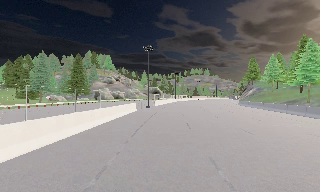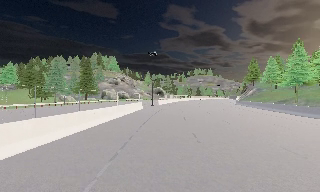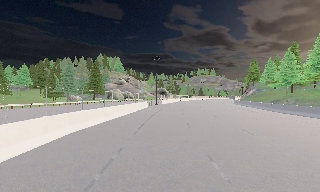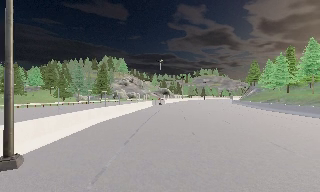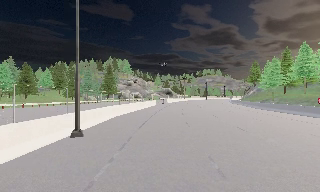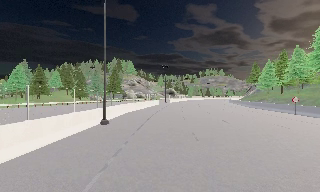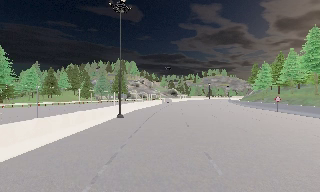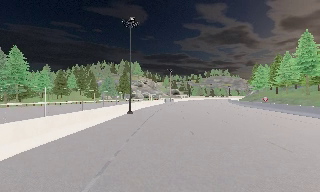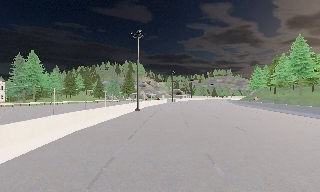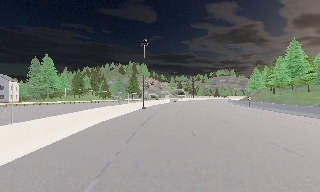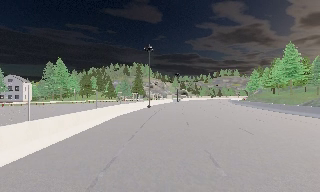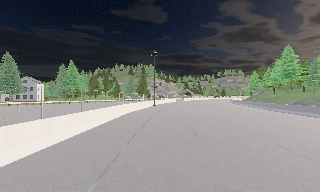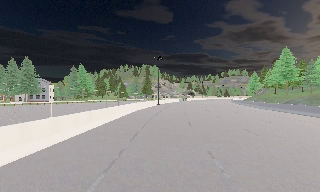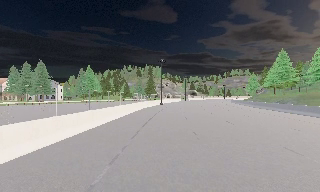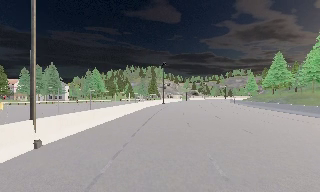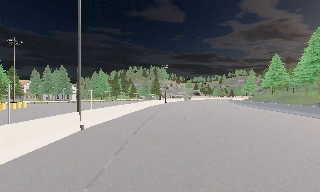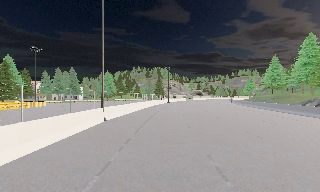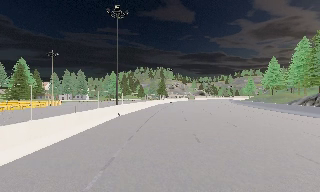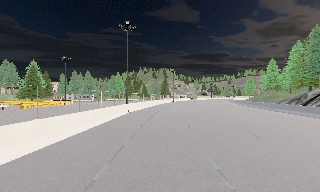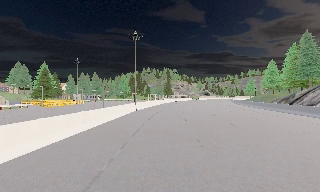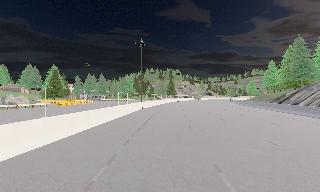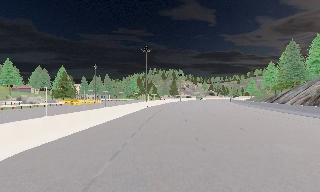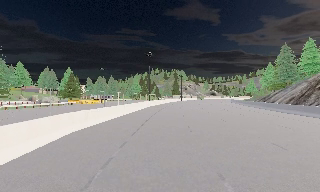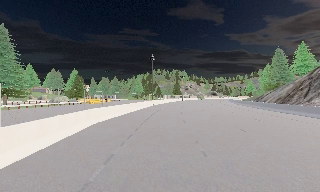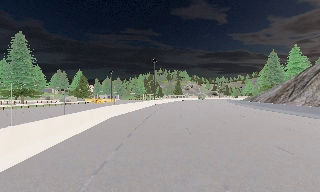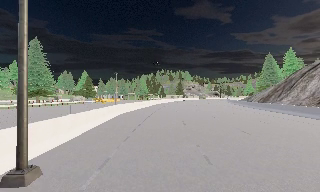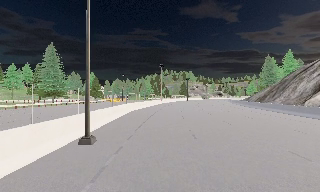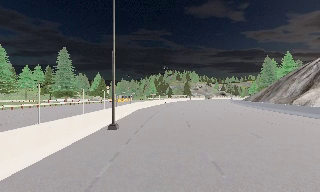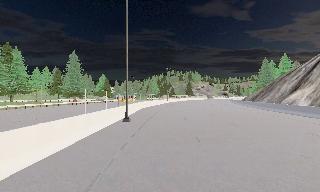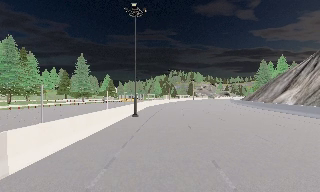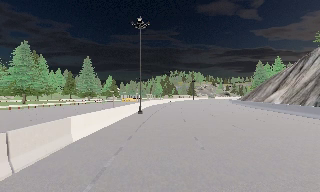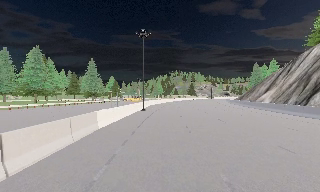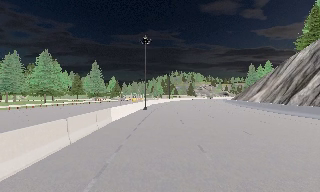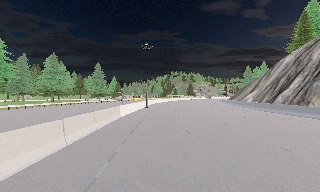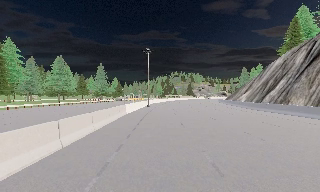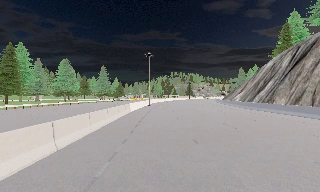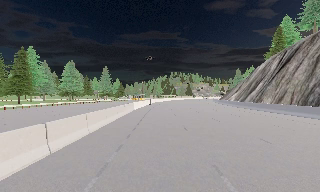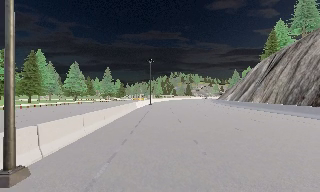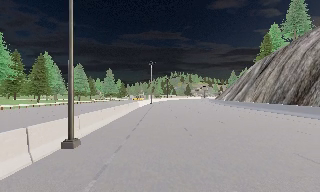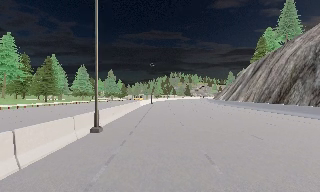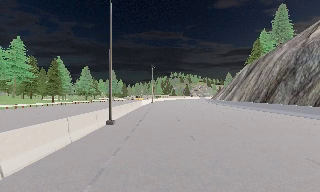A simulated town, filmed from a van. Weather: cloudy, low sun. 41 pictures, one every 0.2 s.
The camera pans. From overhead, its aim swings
counterclockwise.
The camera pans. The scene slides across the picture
to the right.
0.0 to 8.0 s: The scene slides to the right, as the camera pans about 30 degrees to its left. It travels backward, about 135 m.
The film runs backward here.
